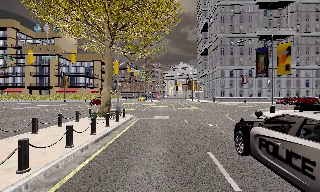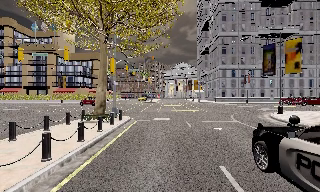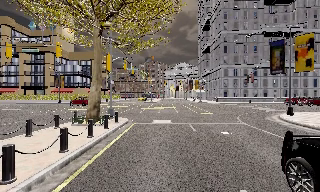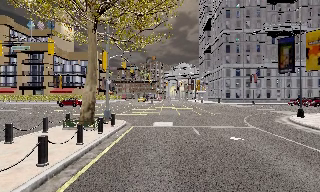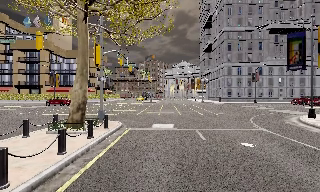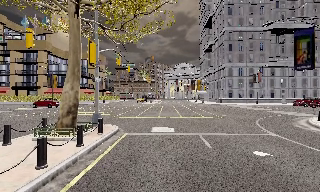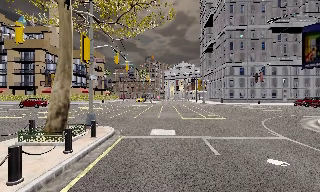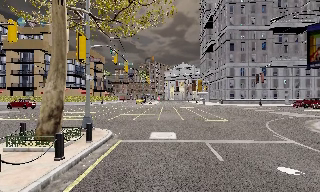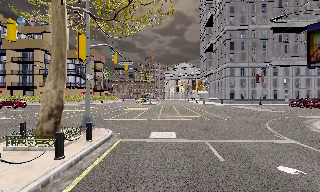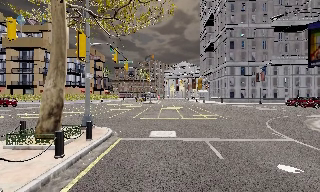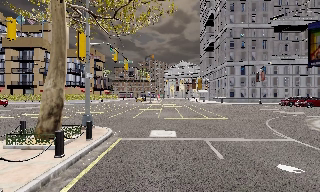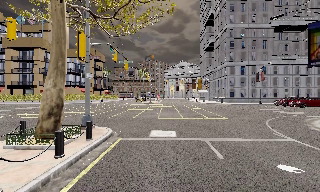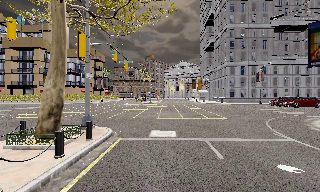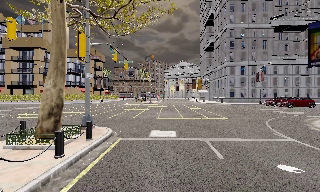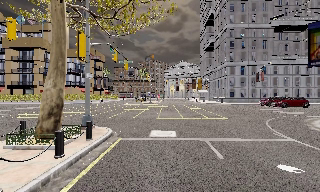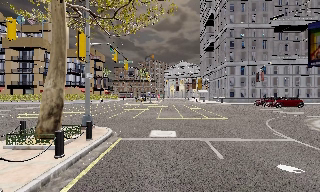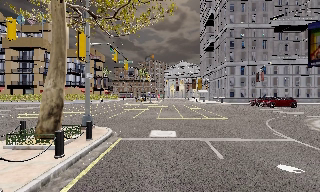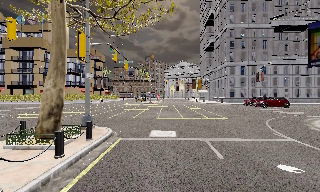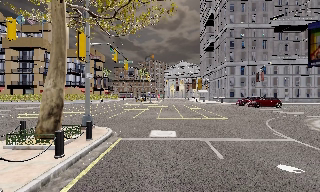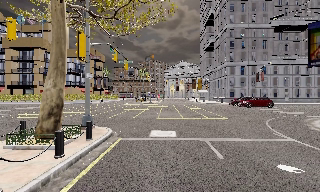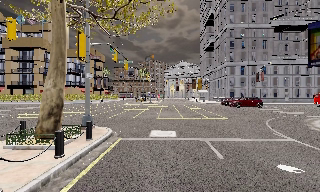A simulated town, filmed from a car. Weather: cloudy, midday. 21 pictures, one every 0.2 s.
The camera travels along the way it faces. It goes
forward.
0.0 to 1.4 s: The camera travels forward, about 6 m, so what stands in front looms larger. It loses speed.
1.4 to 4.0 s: The camera keeps its place and its aim.
The film runs forward here.
